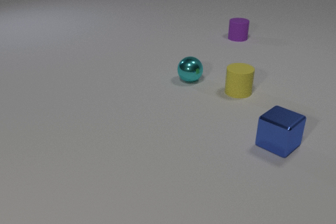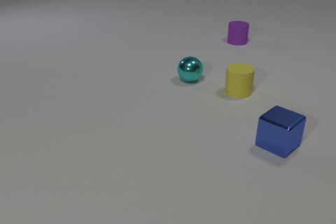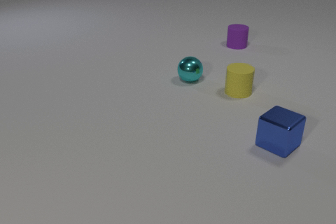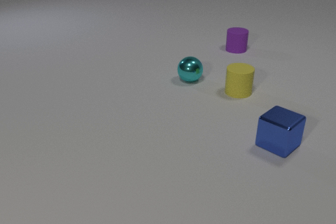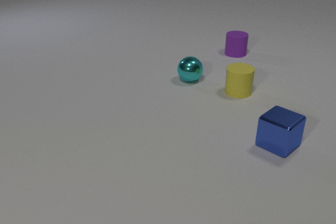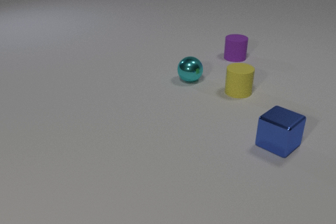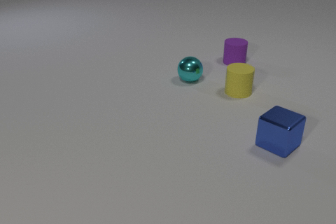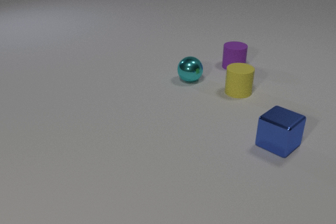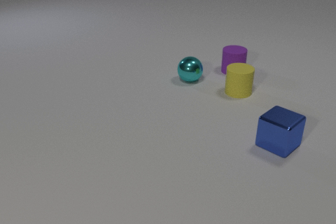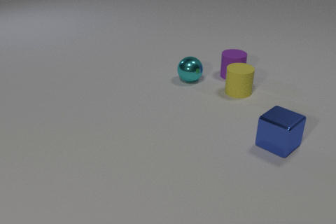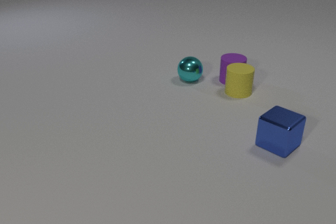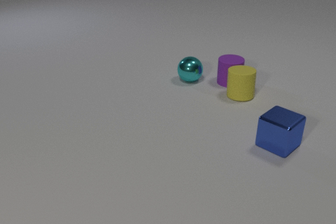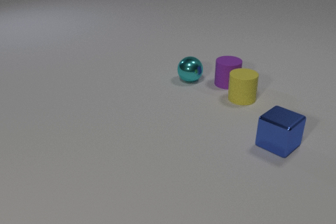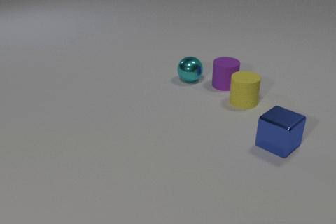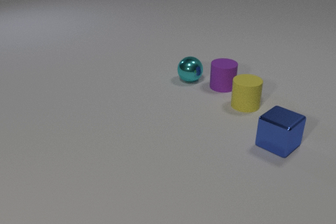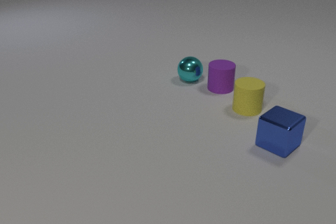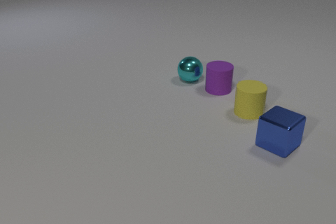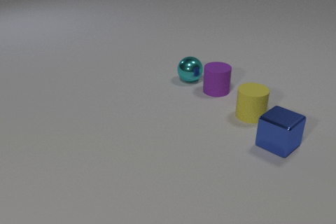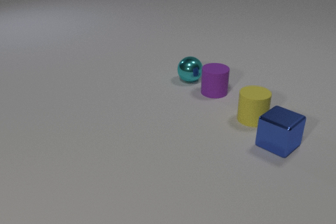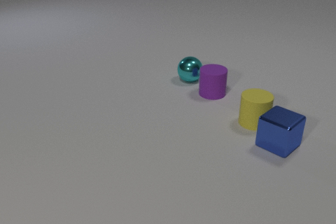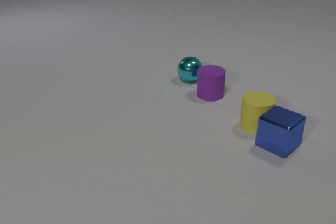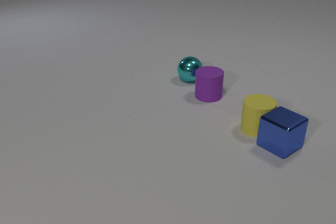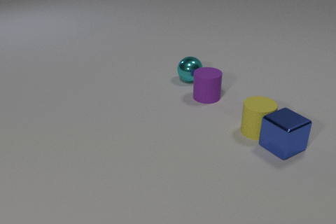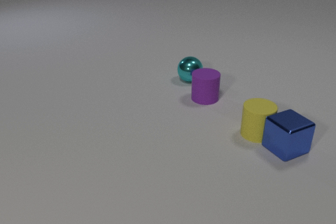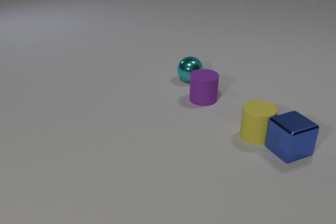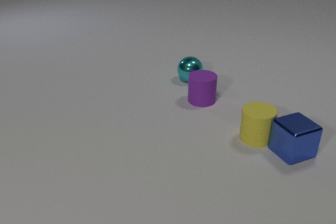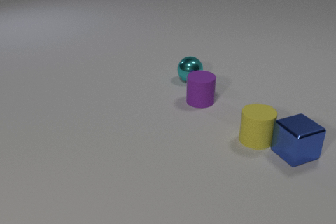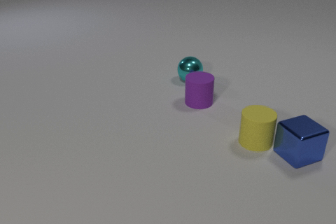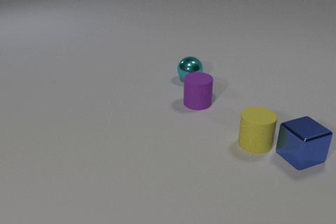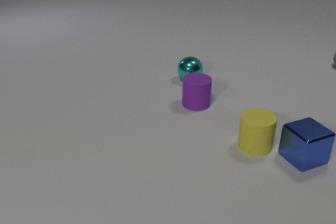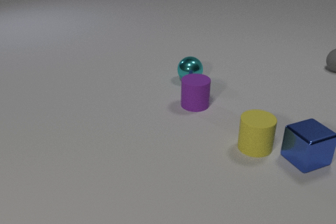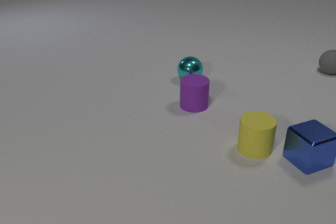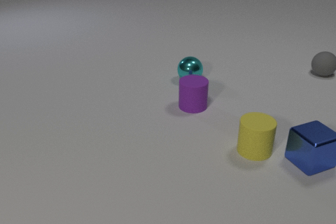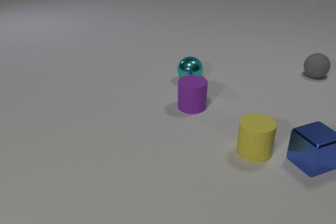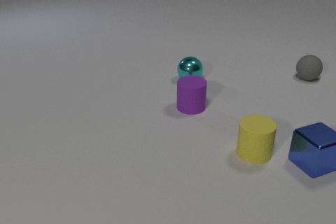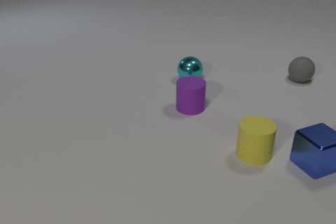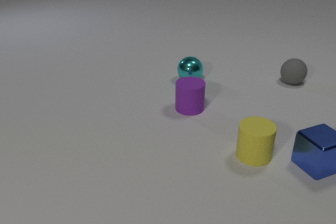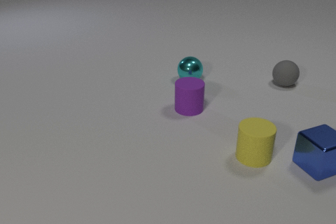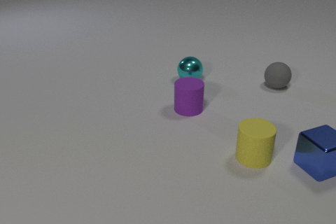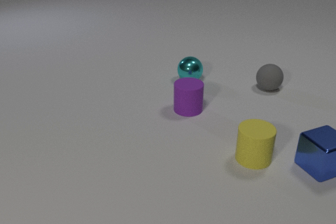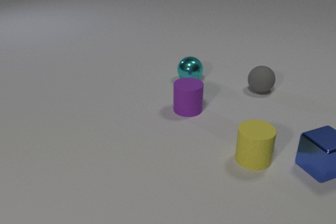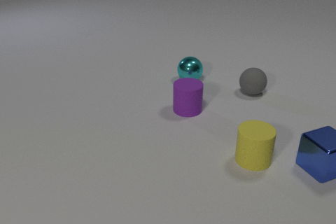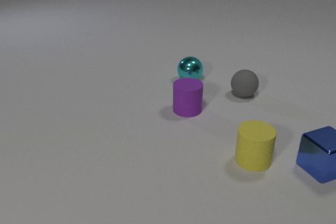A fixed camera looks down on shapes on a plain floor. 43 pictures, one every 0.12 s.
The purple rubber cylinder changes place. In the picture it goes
toward the camera.
The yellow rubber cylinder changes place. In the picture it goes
toward the camera.
0.00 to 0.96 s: The purple rubber cylinder slides toward the camera.
0.96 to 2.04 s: The purple rubber cylinder slides toward the camera. The yellow rubber cylinder slides toward the camera. The purple rubber cylinder and the yellow rubber cylinder collide.
2.04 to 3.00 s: The purple rubber cylinder slides toward the camera and to the left. The yellow rubber cylinder slides toward the camera. The blue metal cube slides to the right and toward the camera, spins clockwise seen from above by about 15 degrees, its near face sliding to the left. The yellow rubber cylinder and the blue metal cube collide.
3.00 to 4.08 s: The purple rubber cylinder slides toward the camera and to the left. The yellow rubber cylinder slides toward the camera. The blue metal cube slides to the right and toward the camera. The gray rubber sphere comes in at the right edge, rolls toward the camera and to the left.
4.08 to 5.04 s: The yellow rubber cylinder slides toward the camera. The blue metal cube slides to the right. The gray rubber sphere rolls to the left and toward the camera.
How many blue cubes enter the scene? 0.
How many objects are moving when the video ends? 4.
How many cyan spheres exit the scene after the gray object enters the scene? 0.
